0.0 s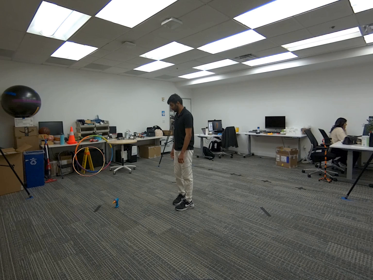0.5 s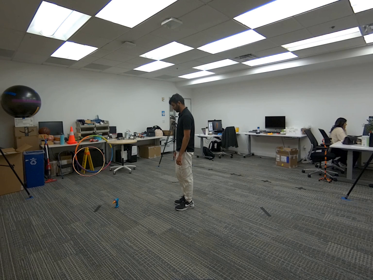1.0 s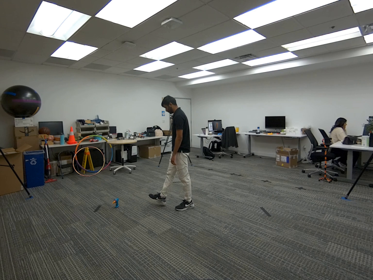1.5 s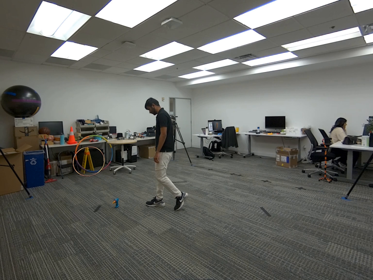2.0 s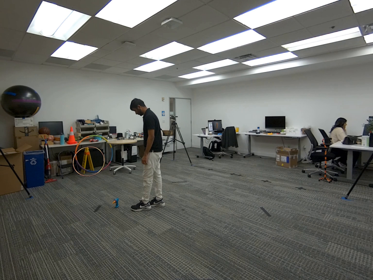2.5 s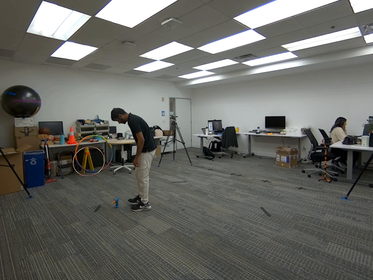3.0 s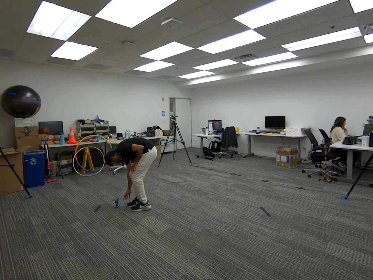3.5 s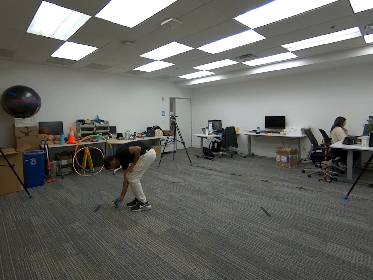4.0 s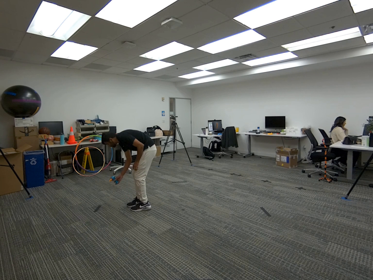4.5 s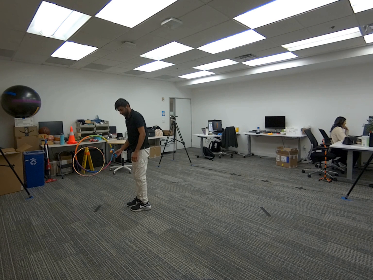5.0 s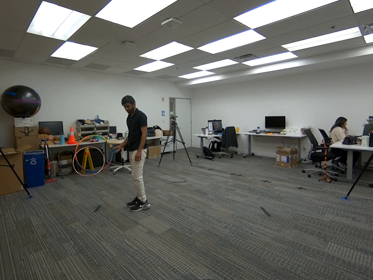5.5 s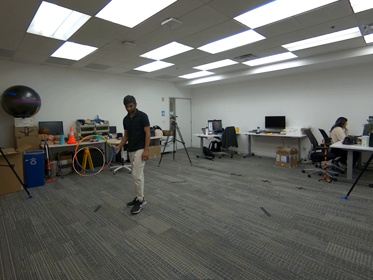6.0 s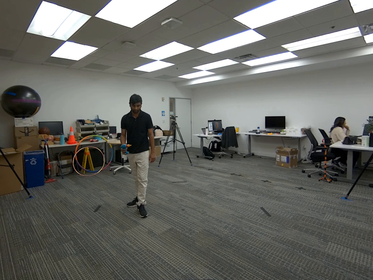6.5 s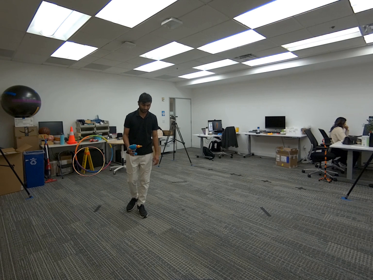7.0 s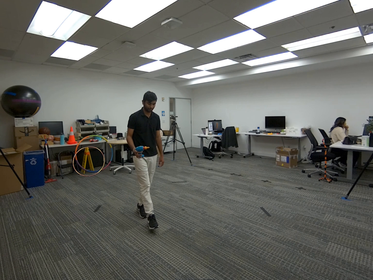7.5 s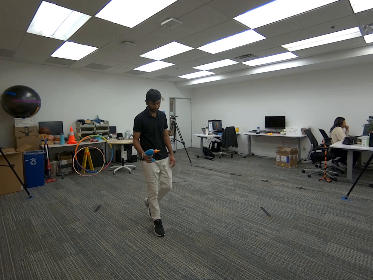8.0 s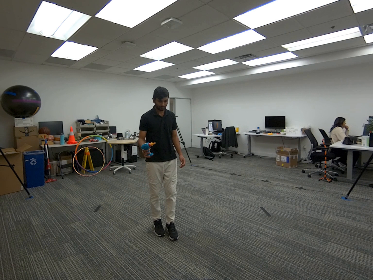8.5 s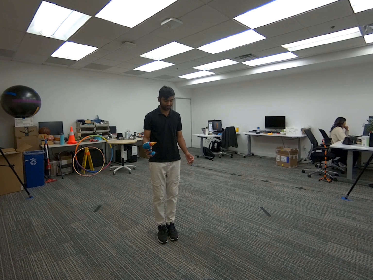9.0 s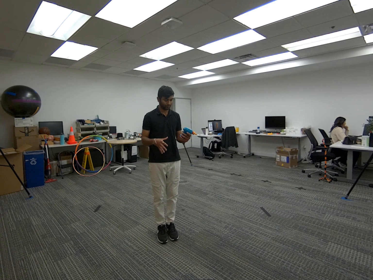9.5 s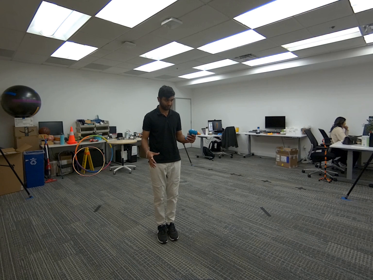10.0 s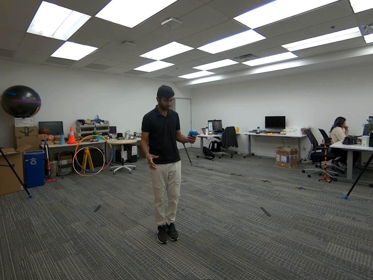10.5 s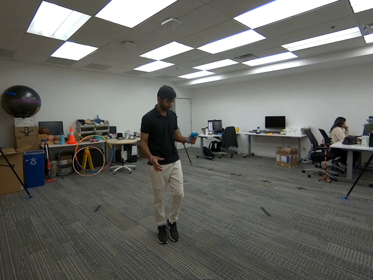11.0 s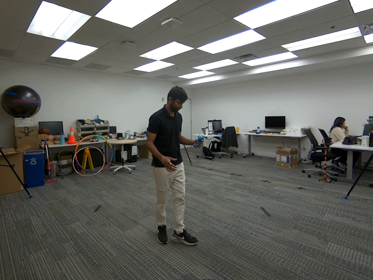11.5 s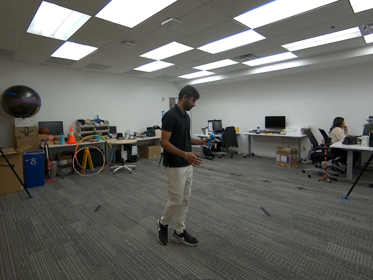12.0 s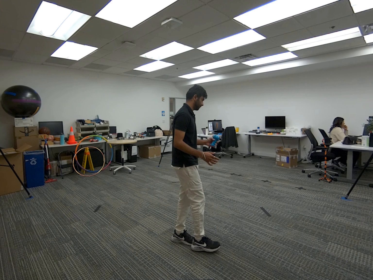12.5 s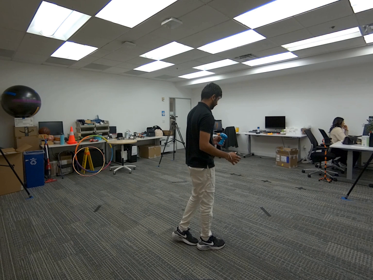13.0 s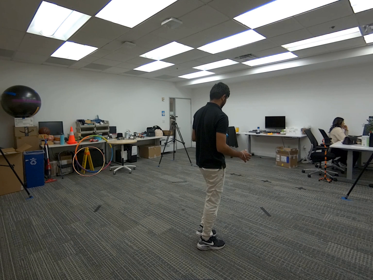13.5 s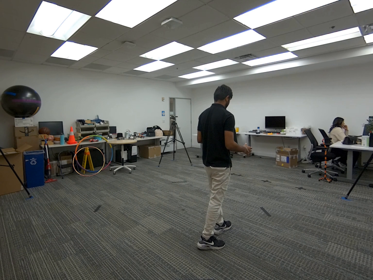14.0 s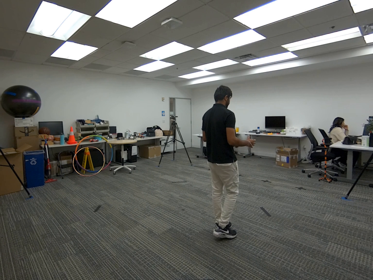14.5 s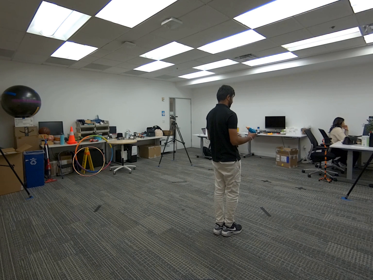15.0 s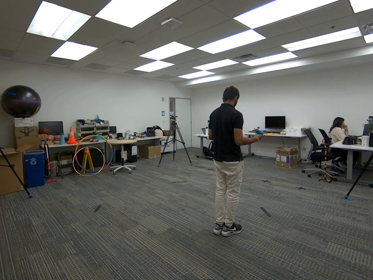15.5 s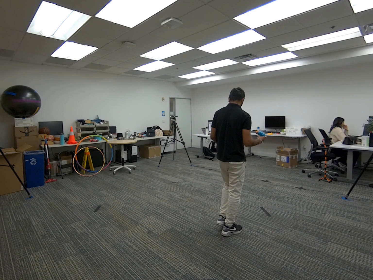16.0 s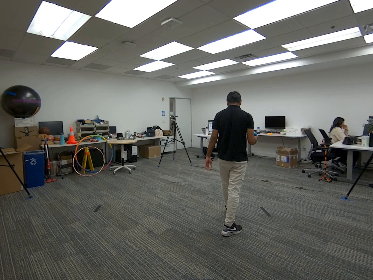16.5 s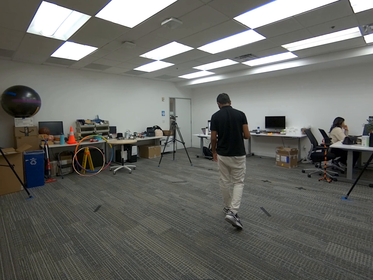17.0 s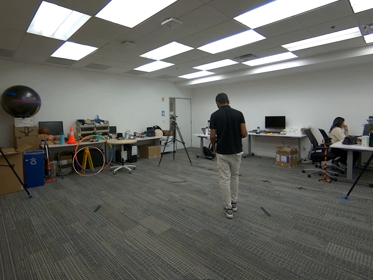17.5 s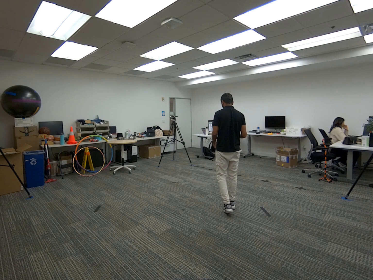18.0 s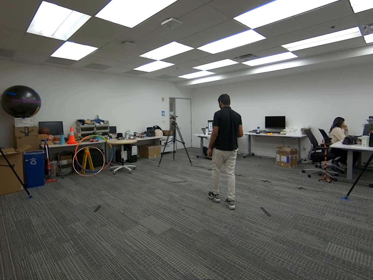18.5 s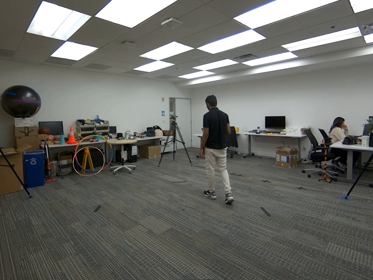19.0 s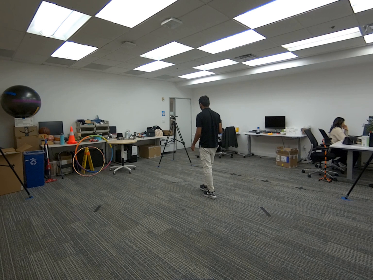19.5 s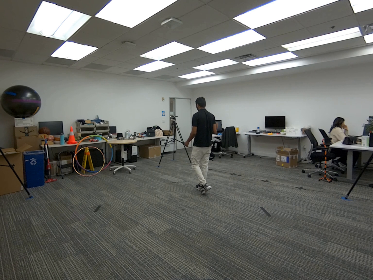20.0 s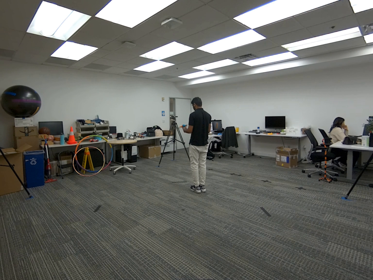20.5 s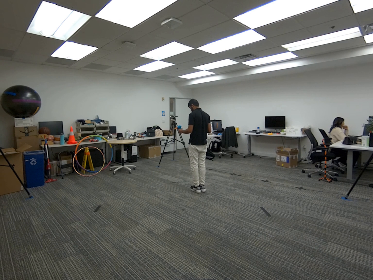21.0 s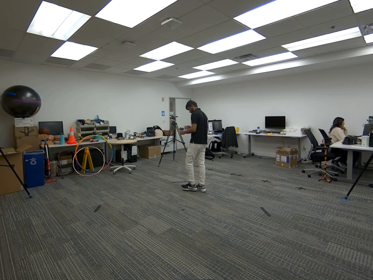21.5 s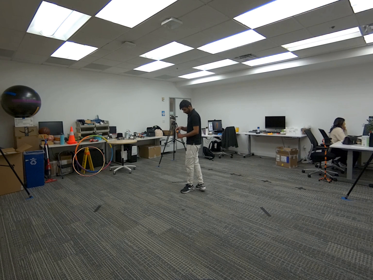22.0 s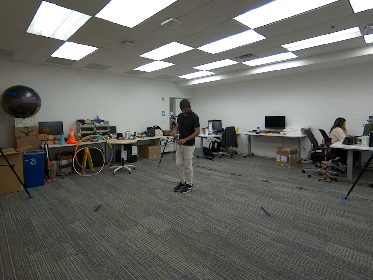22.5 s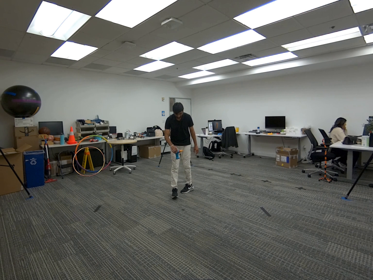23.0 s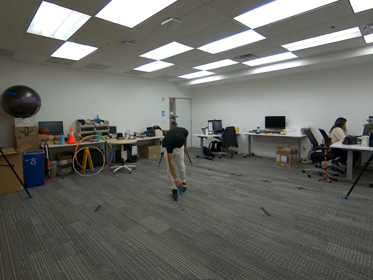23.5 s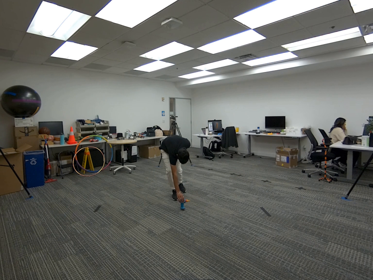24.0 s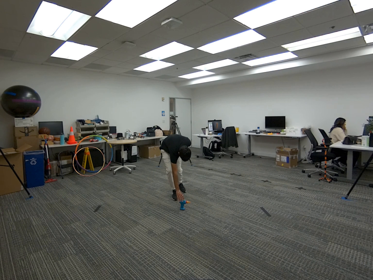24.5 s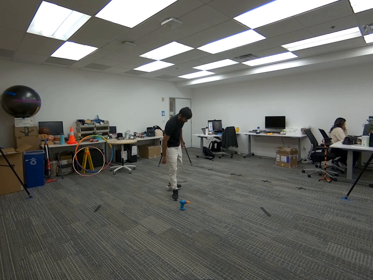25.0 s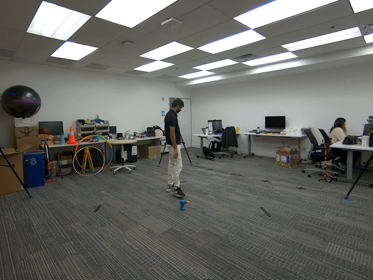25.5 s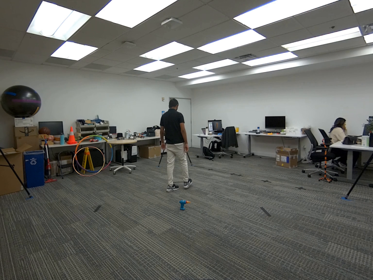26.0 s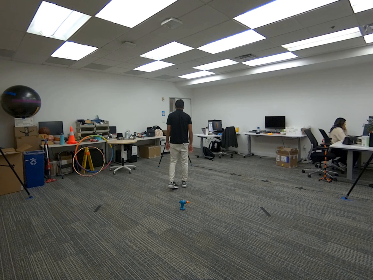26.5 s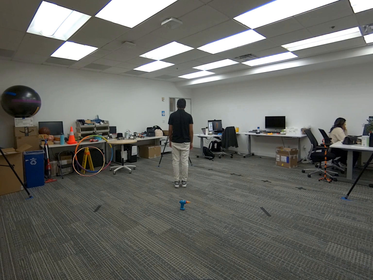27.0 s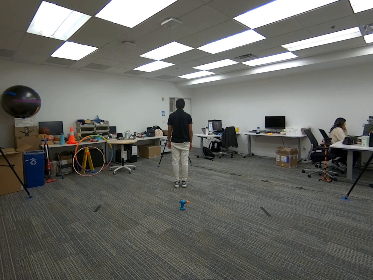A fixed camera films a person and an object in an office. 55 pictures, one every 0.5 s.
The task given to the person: Walk up to the toy drill on the ground and pick up the toy drill. Toss the toy drill from hand to hand. Place on the ground when complete.
